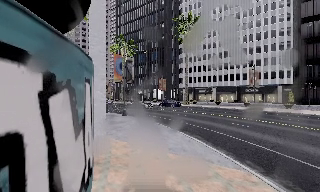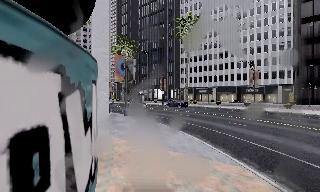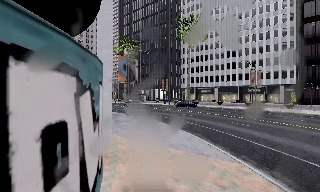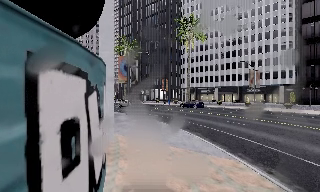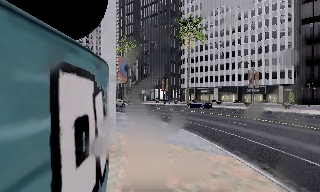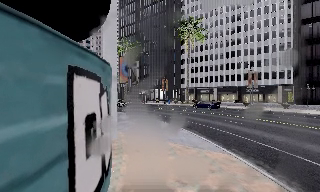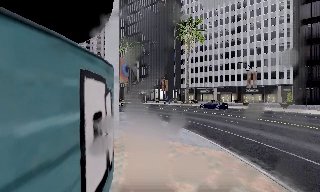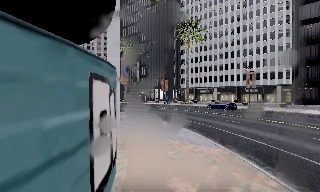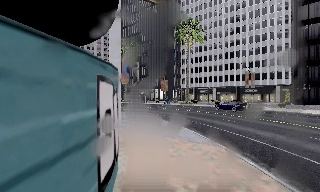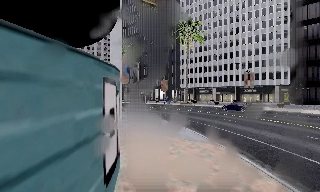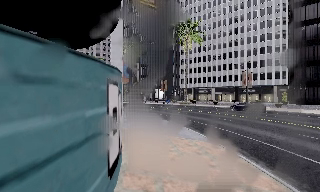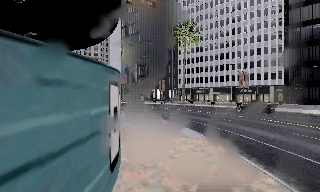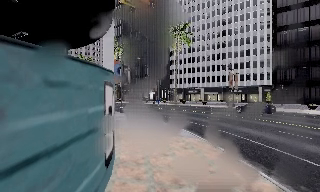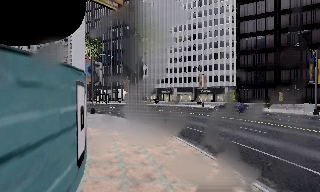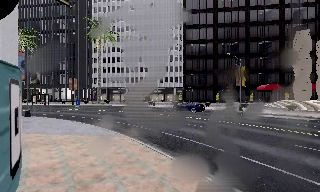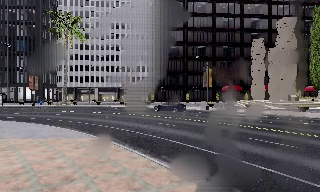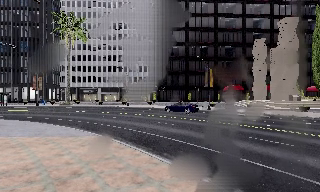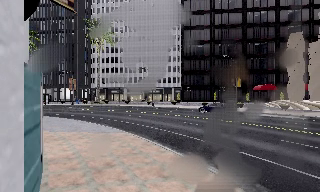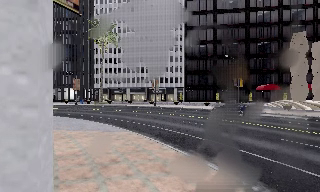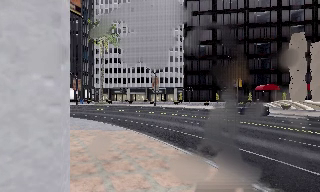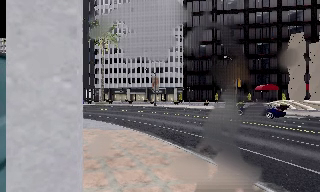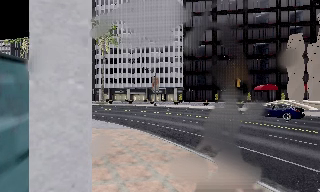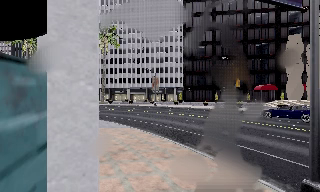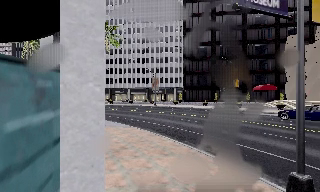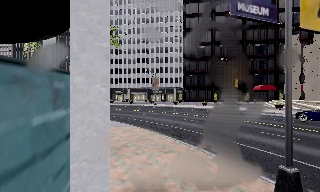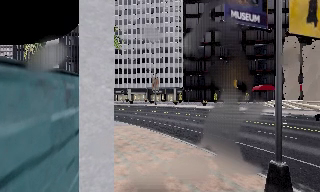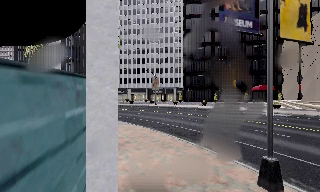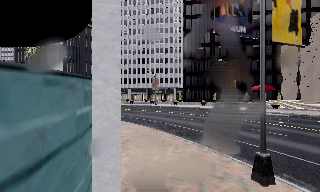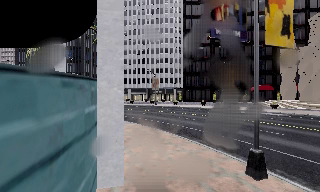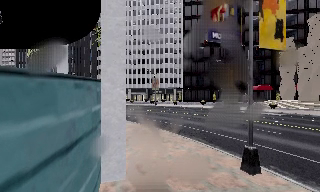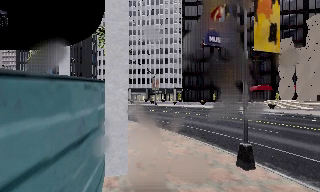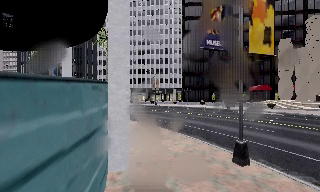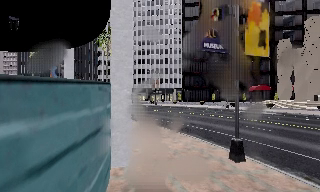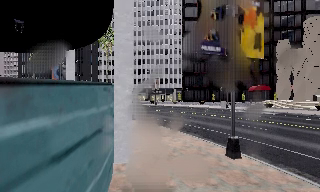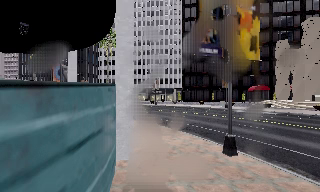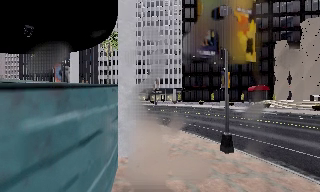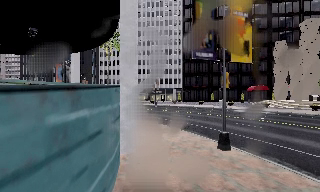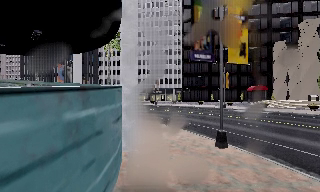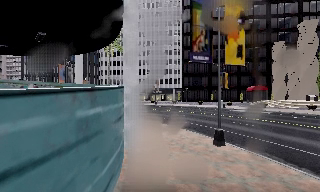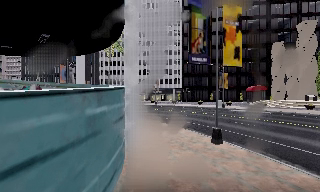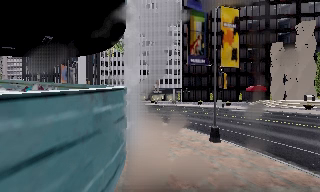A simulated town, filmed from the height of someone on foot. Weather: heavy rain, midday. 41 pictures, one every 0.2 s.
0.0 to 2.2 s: The camera travels backward, about 3 m, so what stands in front gets smaller.
2.2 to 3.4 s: The camera swings to its right by about 30 degrees, and the scene slides to the left. It travels backward, about 1.5 m, so what stands in front gets smaller.
3.4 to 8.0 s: The camera travels backward, about 6 m, so what stands in front gets smaller.
The film runs backward here.
